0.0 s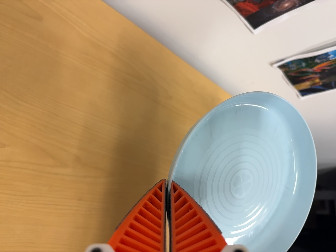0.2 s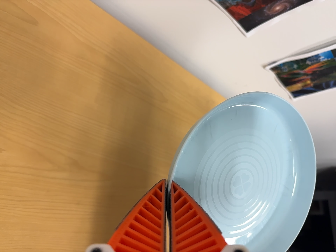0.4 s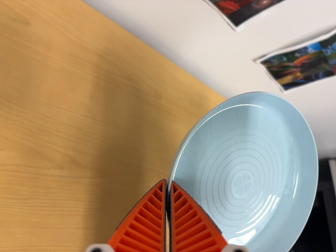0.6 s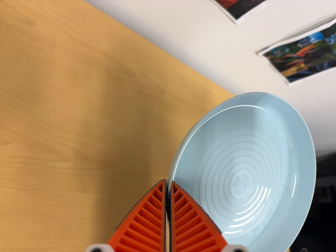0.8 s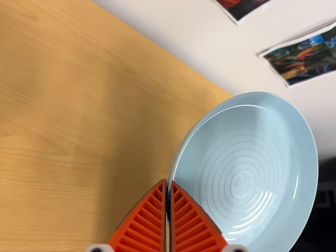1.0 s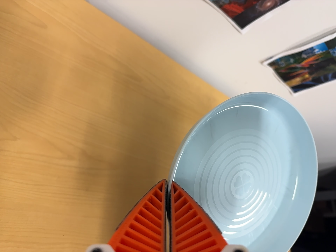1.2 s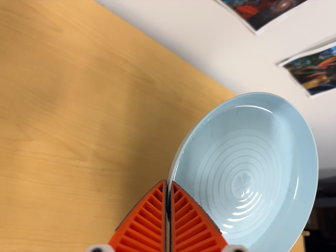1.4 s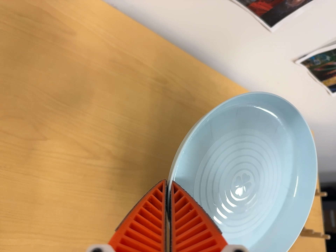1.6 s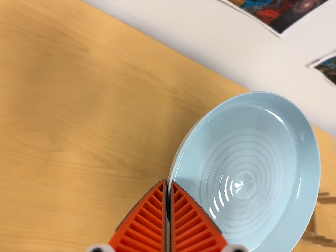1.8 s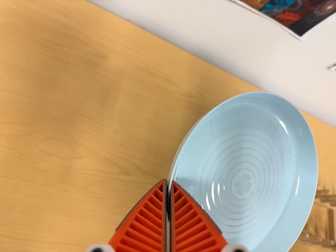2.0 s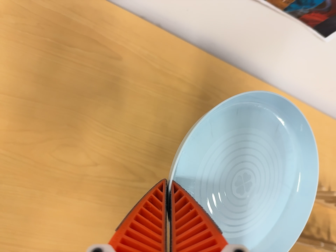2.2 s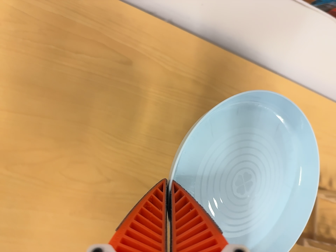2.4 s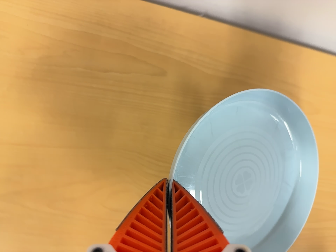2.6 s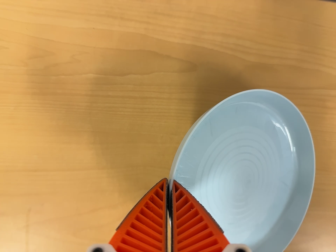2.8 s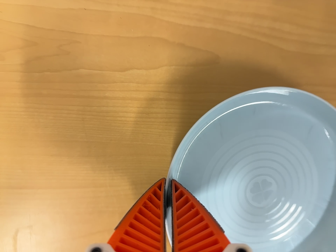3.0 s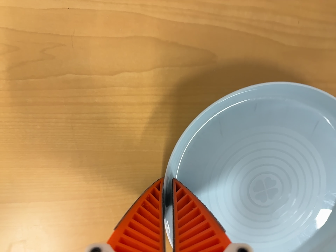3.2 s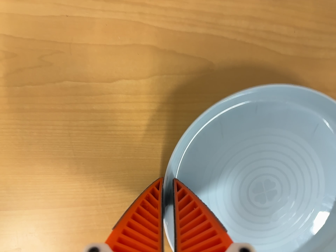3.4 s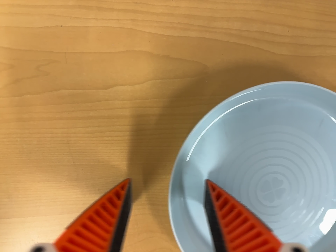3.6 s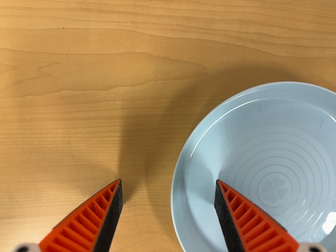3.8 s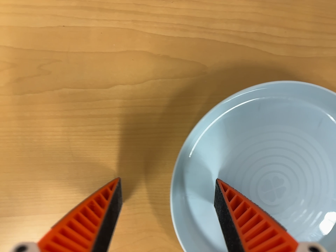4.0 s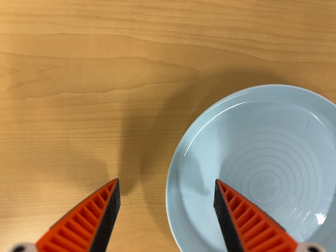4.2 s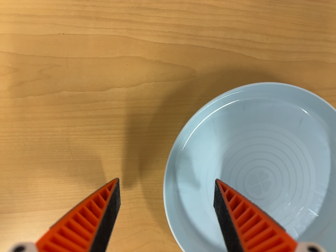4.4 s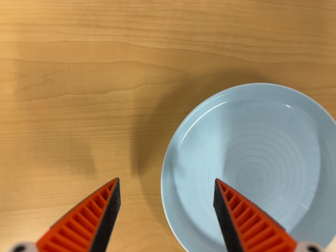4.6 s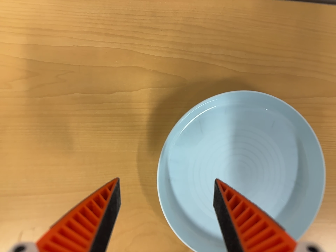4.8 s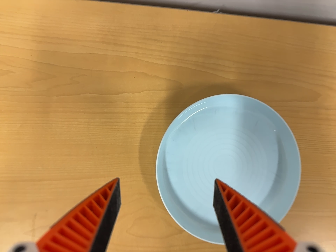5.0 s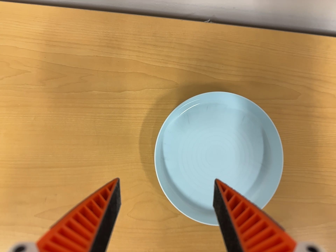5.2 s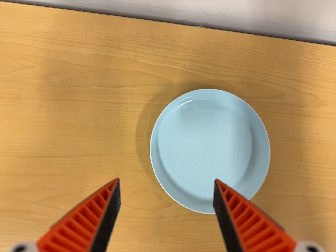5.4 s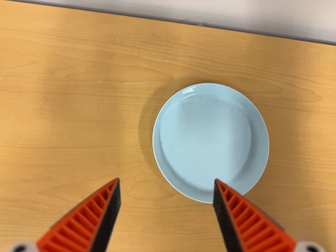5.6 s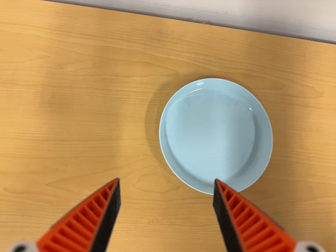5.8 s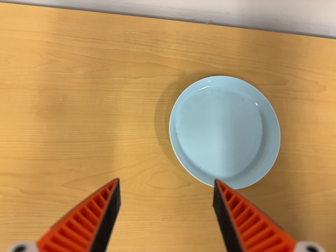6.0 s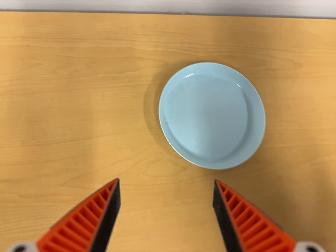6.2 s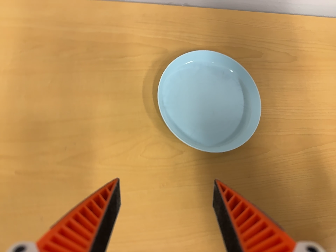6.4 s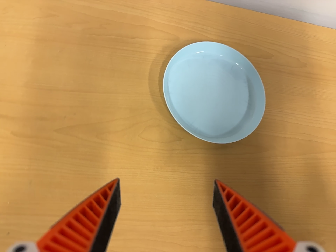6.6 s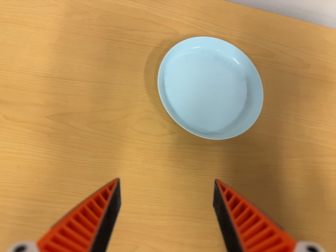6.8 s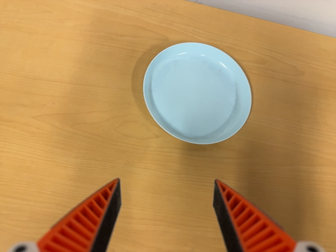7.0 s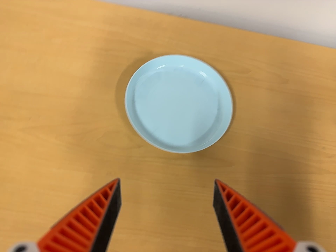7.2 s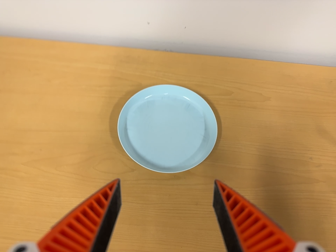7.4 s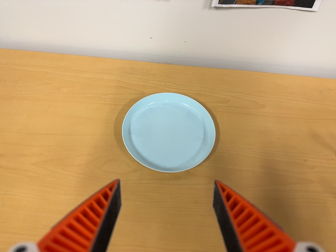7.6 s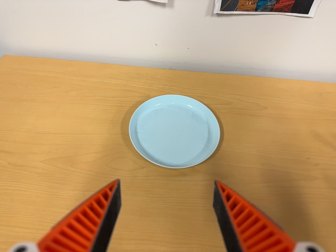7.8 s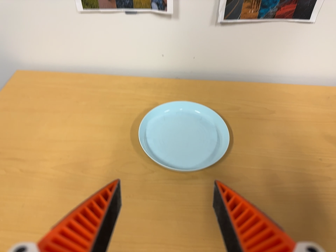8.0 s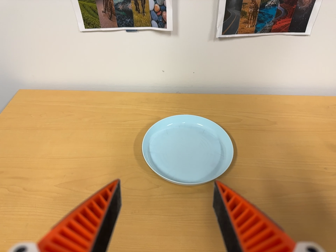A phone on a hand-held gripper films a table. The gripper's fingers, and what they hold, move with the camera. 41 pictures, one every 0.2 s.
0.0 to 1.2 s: The camera shifts only a little, or ends up much as it began.
1.2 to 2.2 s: The camera swings to its left by about 15 degrees, and the scene slides to the right. It travels toward the top of its view, about 10 cm.
2.2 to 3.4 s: The camera pans to its left by about 20 degrees. It travels forward and toward the top of its view, about 22 cm, so what stands in front looms larger. Its aim tips toward the bottom of its view by about 15 degrees. It rolls about its line of sight by about 10 degrees, and the scene rotates counterclockwise.
3.4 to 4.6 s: The camera travels backward, about 7 cm, so what stands in front gets smaller.
4.6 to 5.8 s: The camera travels backward and toward the bottom of its view, about 18 cm, so what stands in front gets smaller. Its aim tips toward the top of its view by about 15 degrees.
5.8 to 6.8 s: The camera travels toward the bottom of its view and to its right, about 14 cm.
6.8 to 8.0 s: The camera travels toward the bottom of its view and backward, about 16 cm. Its aim tips toward the top of its view by about 25 degrees. It rolls about its line of sight by about 10 degrees, and the scene rotates counterclockwise.
The film runs backward here.
